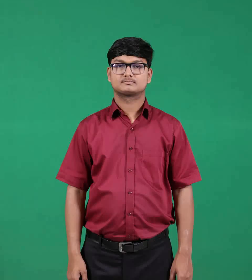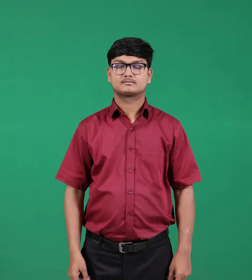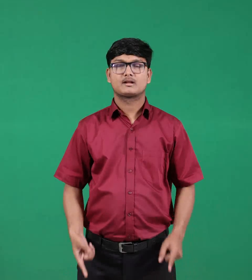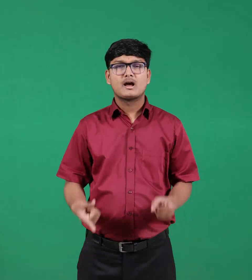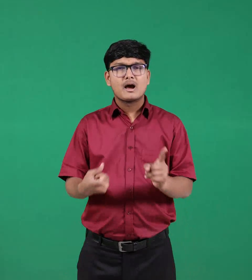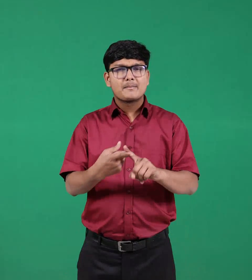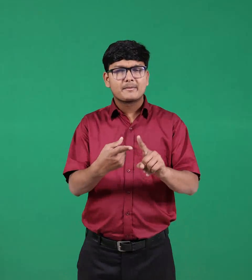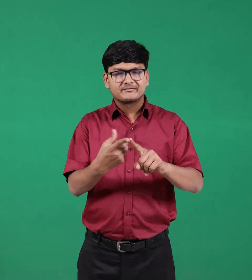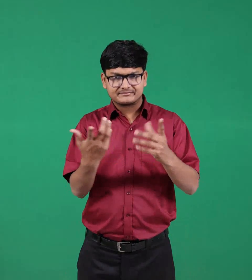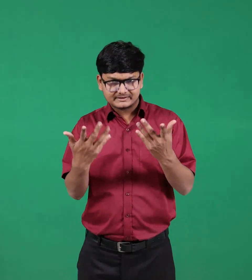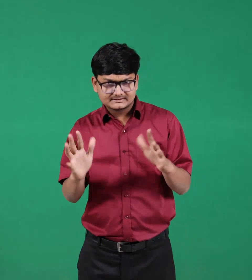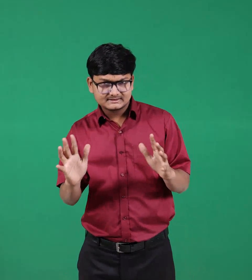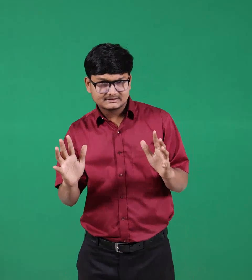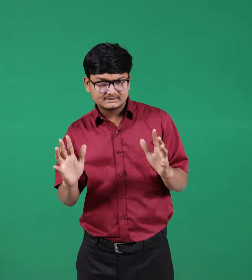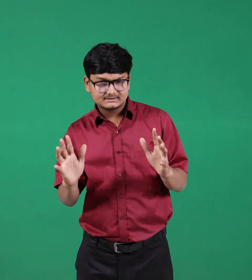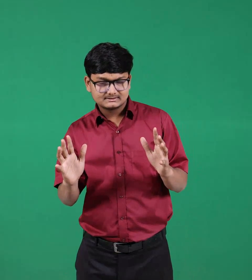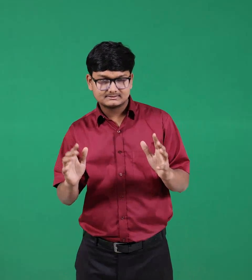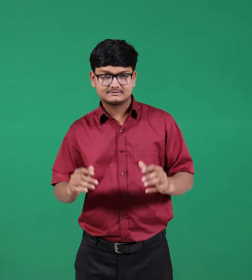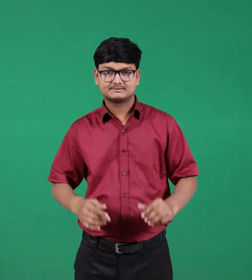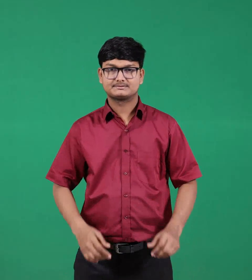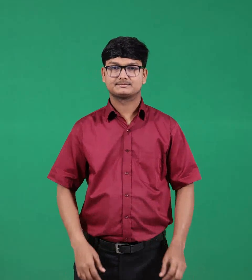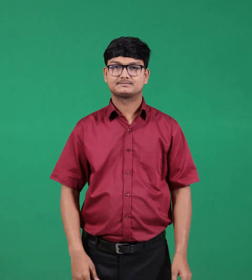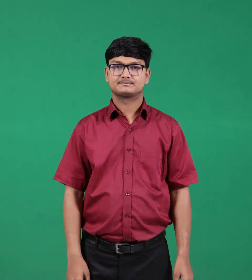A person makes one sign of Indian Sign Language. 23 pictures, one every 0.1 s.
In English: happened
